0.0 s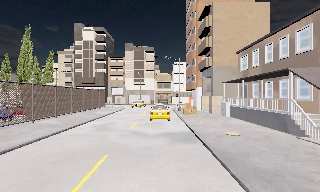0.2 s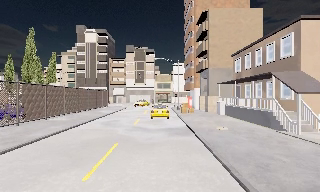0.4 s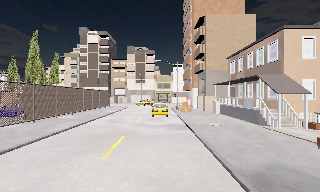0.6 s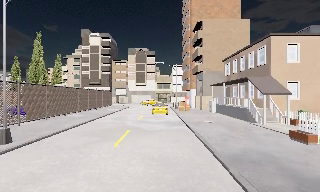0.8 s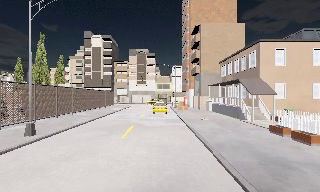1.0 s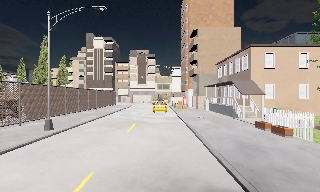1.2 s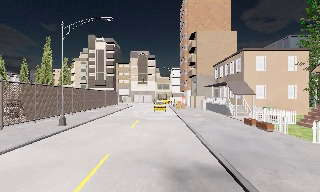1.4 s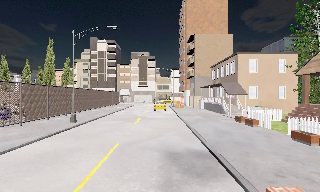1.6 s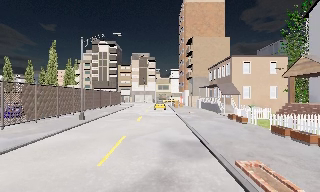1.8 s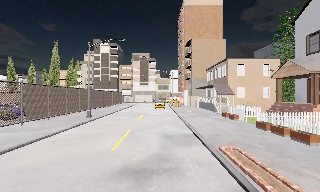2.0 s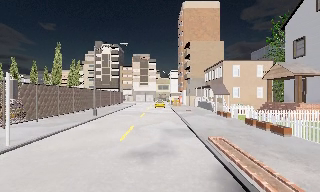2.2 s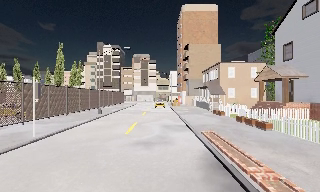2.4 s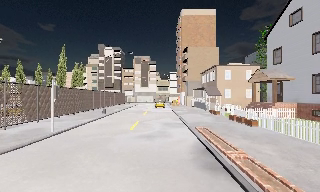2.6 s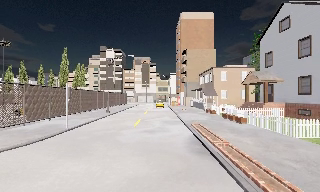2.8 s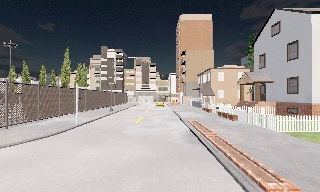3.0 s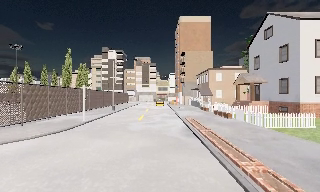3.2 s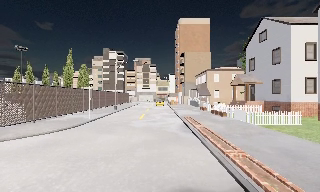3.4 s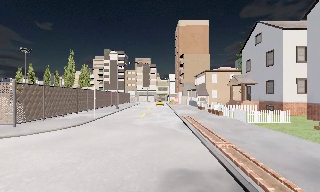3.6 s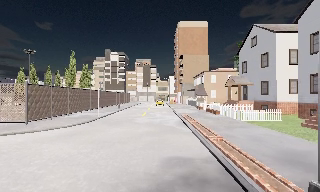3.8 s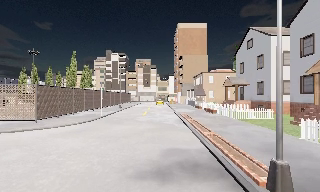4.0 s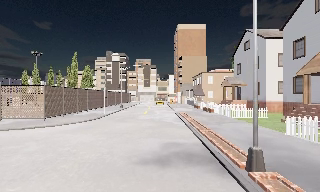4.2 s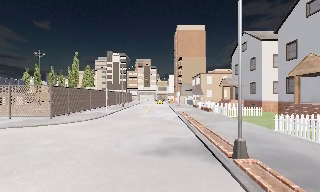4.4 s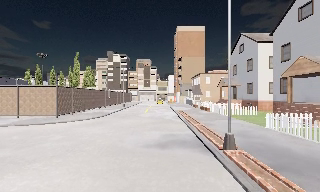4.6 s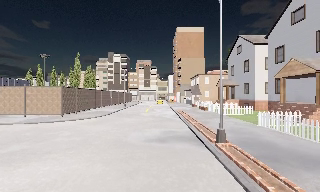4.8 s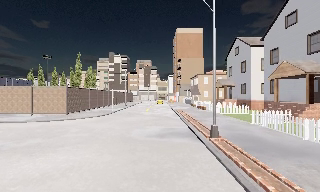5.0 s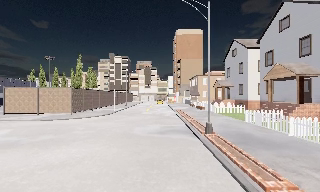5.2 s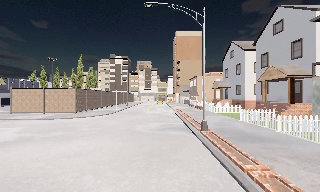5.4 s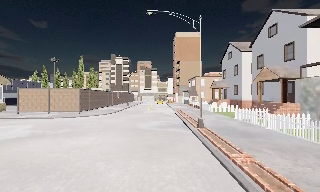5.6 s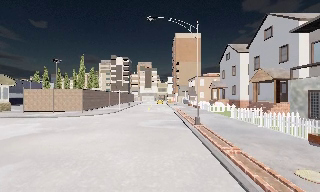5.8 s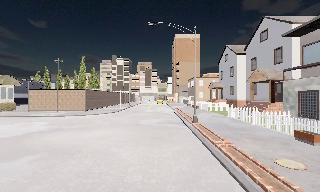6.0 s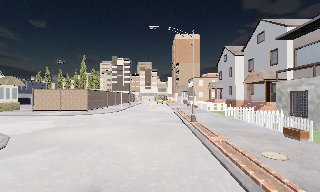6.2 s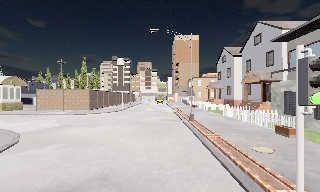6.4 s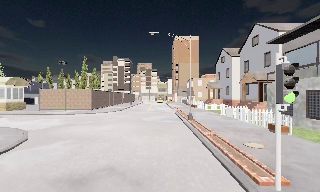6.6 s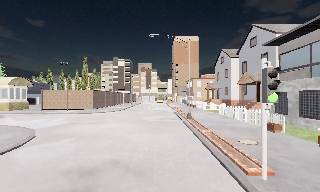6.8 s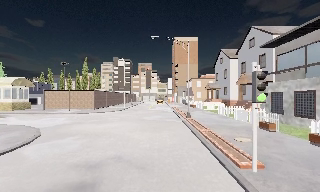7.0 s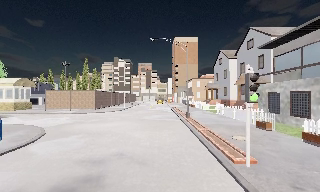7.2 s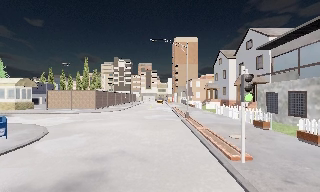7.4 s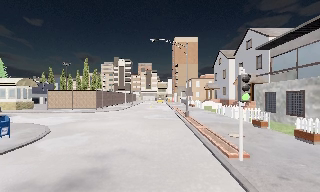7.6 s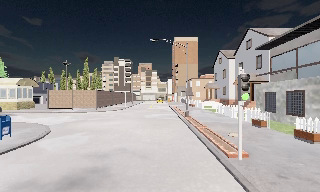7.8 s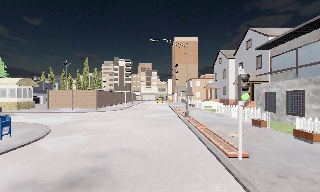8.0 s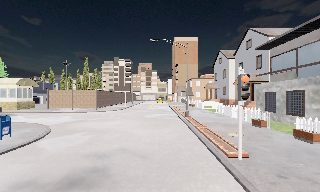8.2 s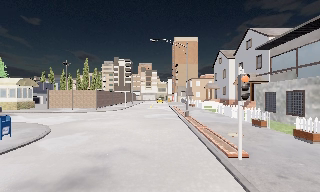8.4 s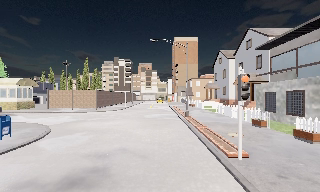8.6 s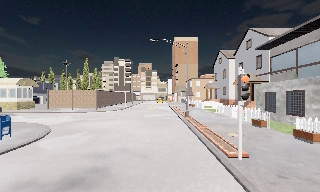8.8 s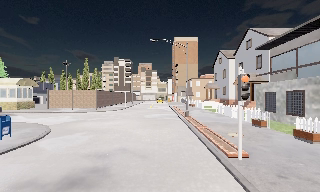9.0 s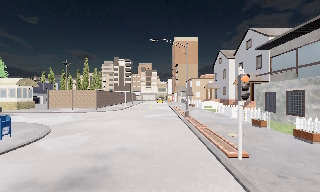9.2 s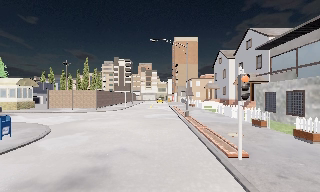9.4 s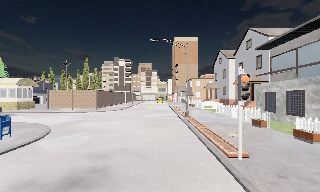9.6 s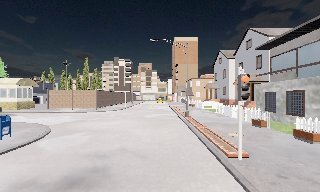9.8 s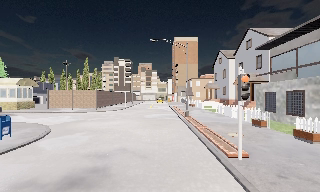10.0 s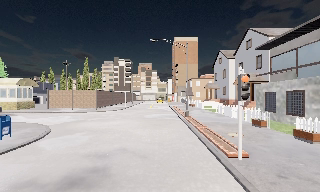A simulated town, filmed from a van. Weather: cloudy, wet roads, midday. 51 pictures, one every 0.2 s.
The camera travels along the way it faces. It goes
backward.
0.0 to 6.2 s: The camera travels backward, about 35 m, so what stands in front gets smaller. It loses speed.
6.2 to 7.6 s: The camera travels backward, about 2.5 m, so what stands in front gets smaller. It loses speed.
7.6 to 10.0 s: The camera keeps its place and its aim.
The film runs backward here.
